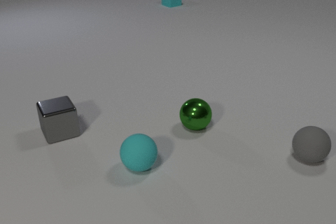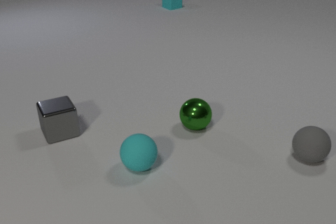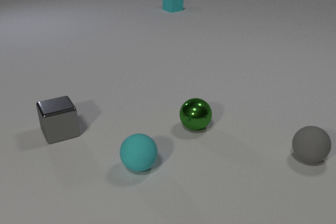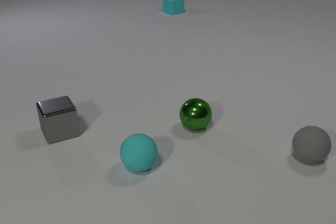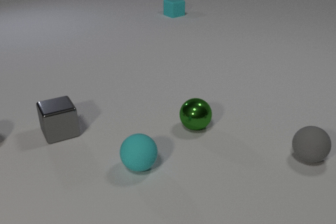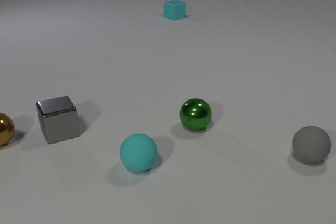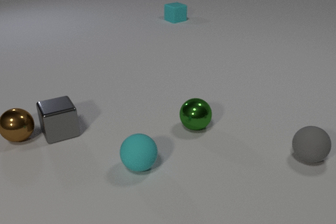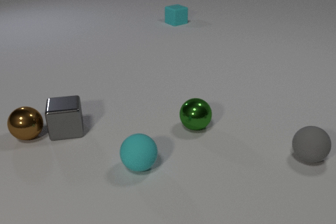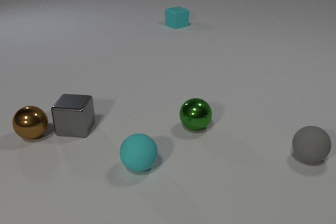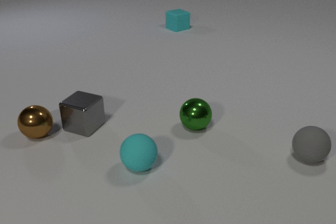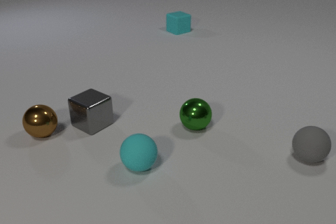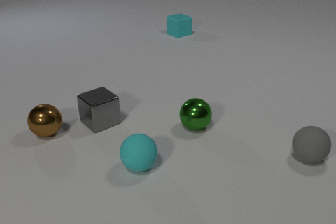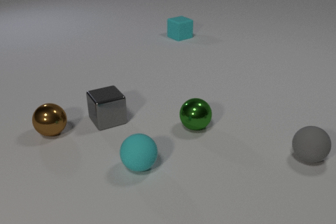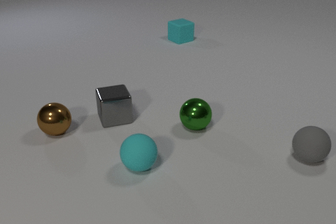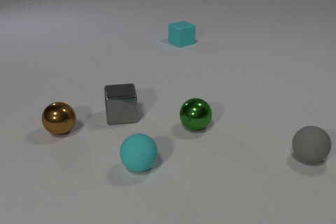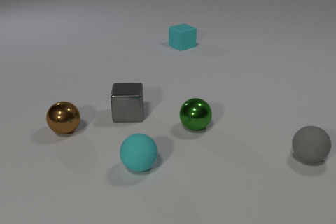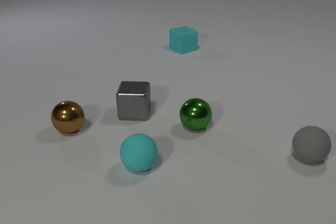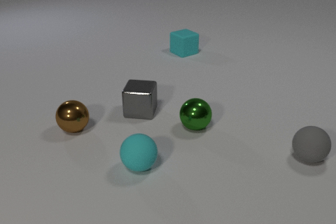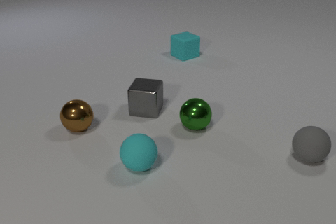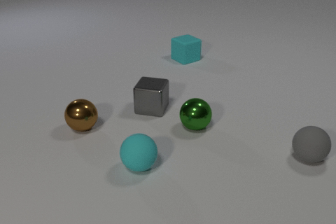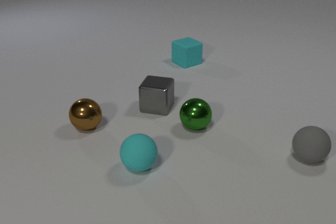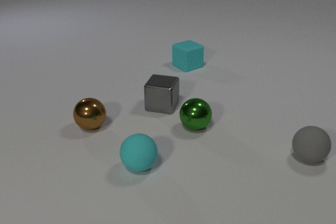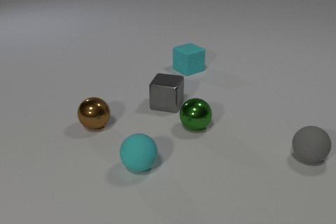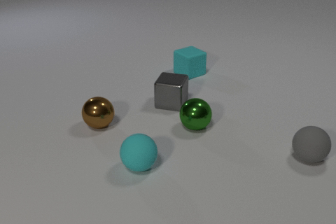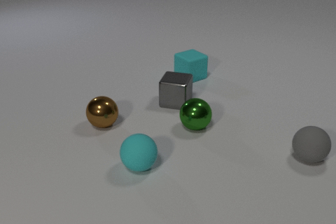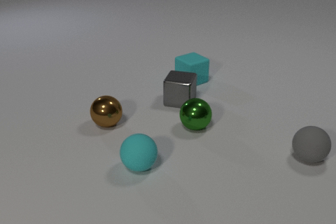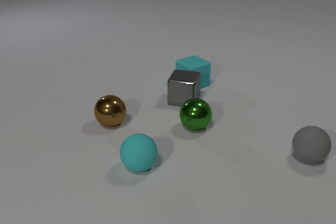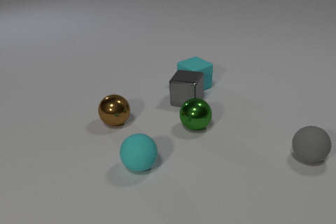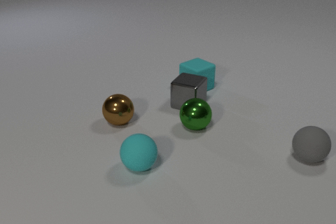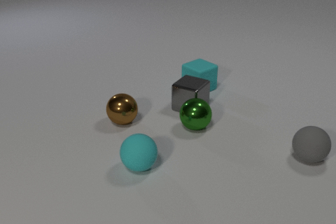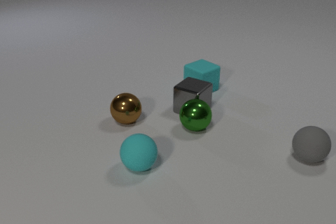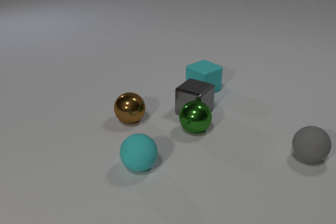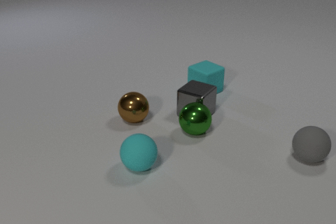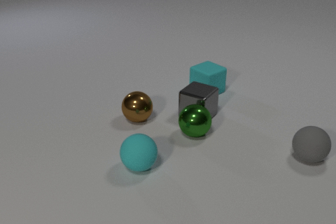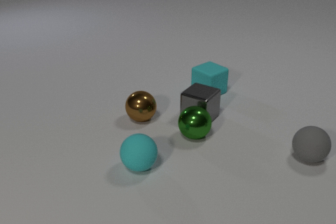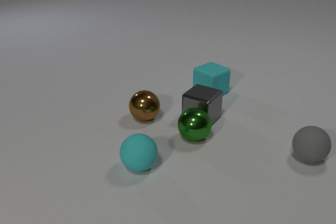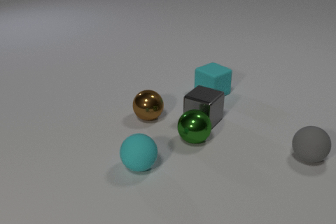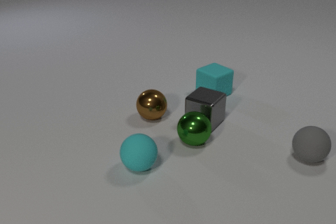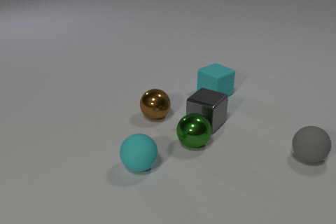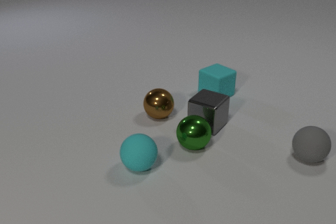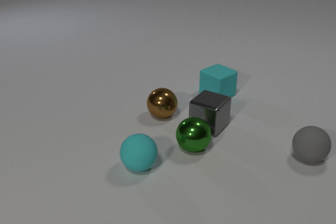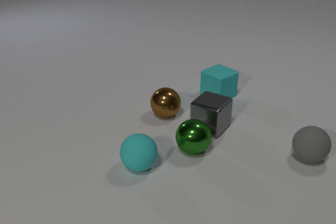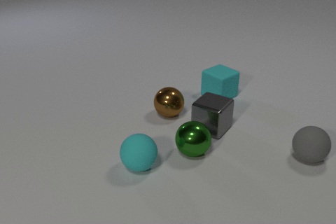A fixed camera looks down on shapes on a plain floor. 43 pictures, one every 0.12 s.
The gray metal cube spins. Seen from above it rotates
clockwise.
The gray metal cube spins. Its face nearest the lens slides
to the left.
0.00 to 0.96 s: The brown metal sphere comes in at the left edge, rolls to the right. The gray metal cube slides to the right, spins clockwise seen from above by about 45 degrees, its near face sliding to the left. The cyan rubber cube slides toward the camera. The brown metal sphere and the gray metal cube collide.
0.96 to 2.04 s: The brown metal sphere rolls to the right. The gray metal cube slides to the right, spins so that its near face slides to the left, clockwise seen from above. The cyan rubber cube slides toward the camera.
2.04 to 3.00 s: The brown metal sphere rolls to the right. The gray metal cube slides to the right and away from the camera. The cyan rubber cube slides toward the camera.
3.00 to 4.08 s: The brown metal sphere rolls to the right. The gray metal cube slides toward the camera and to the right. The cyan rubber cube slides toward the camera and to the right. The green metal sphere rolls toward the camera. The gray metal cube and the cyan rubber cube collide. The gray metal cube and the green metal sphere collide.
4.08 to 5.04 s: The brown metal sphere rolls to the right. The gray metal cube slides toward the camera and to the right. The cyan rubber cube slides to the right and toward the camera. The green metal sphere rolls toward the camera.
How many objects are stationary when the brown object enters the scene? 4.
What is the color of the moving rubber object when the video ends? cyan.
What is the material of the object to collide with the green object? metal.
